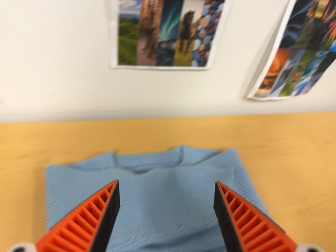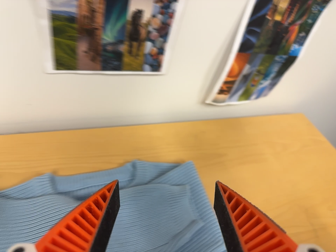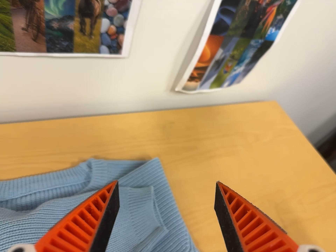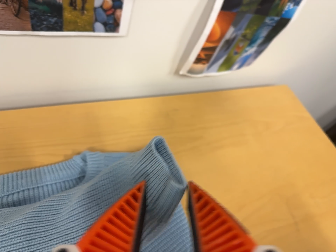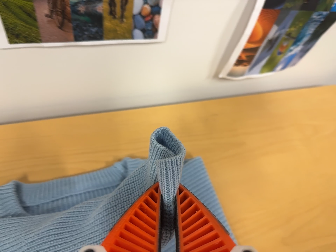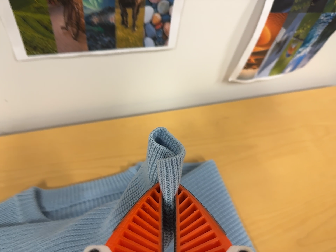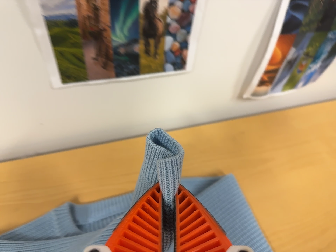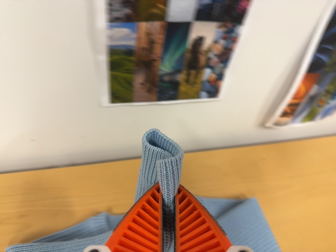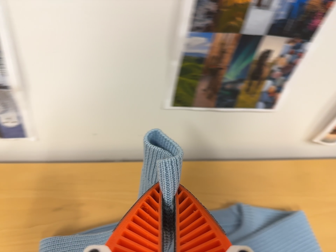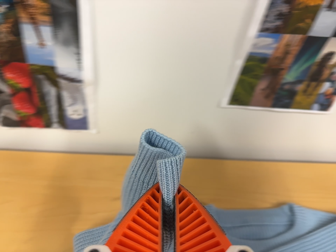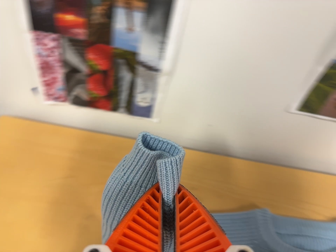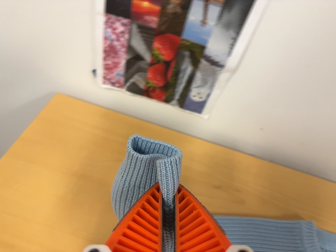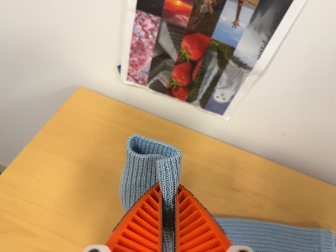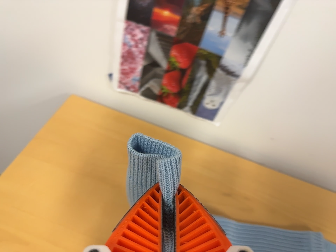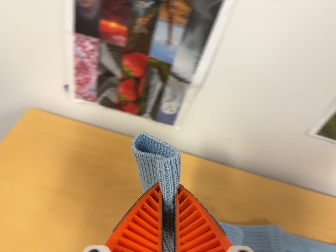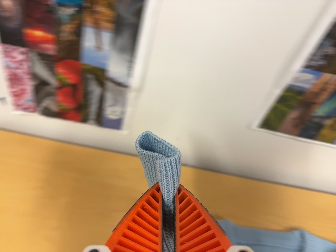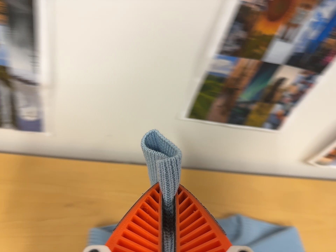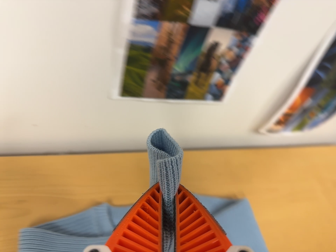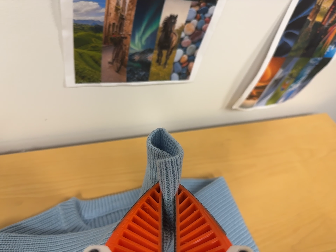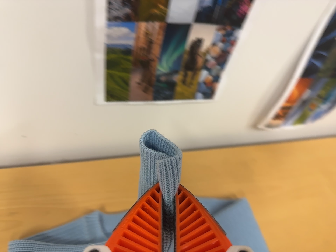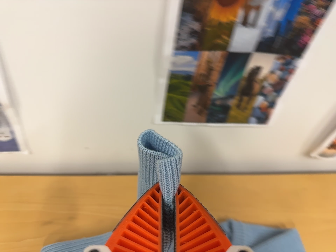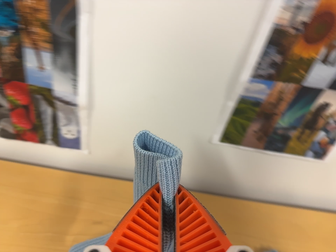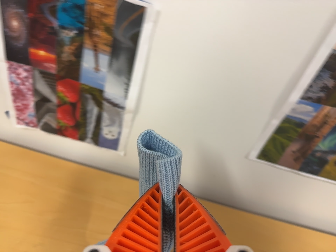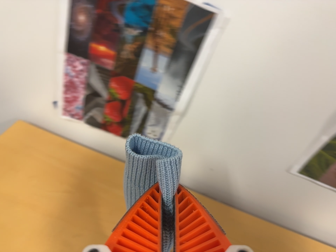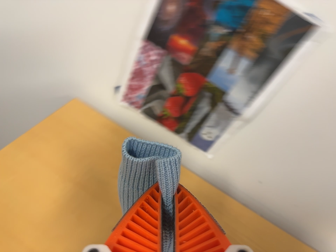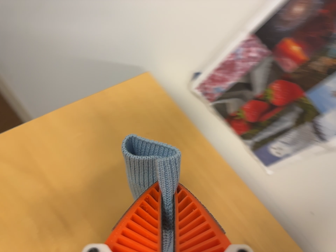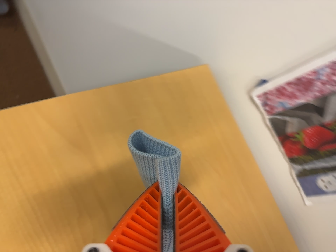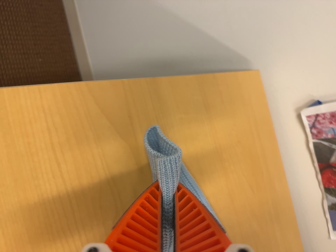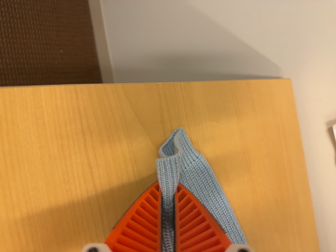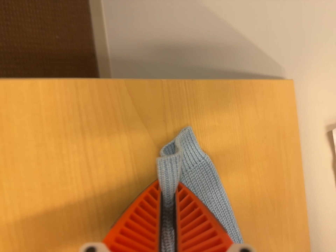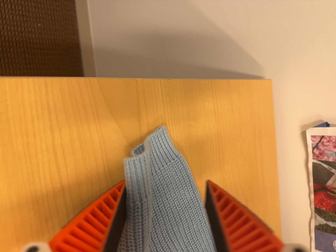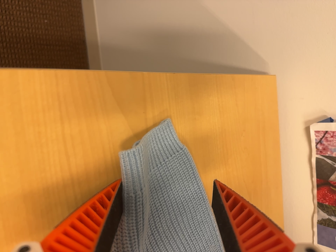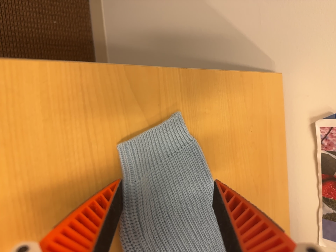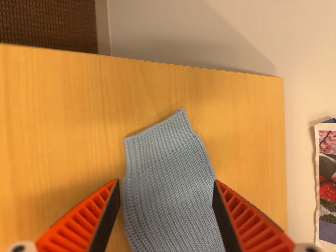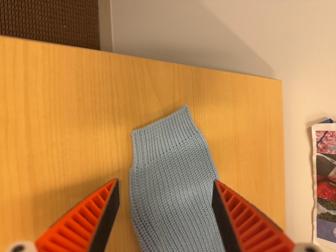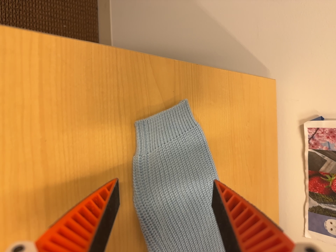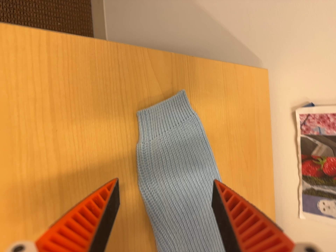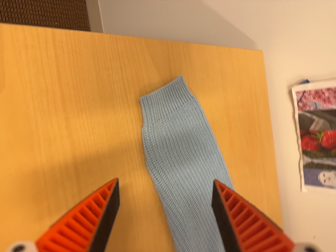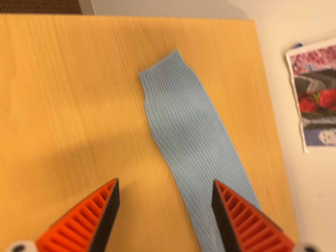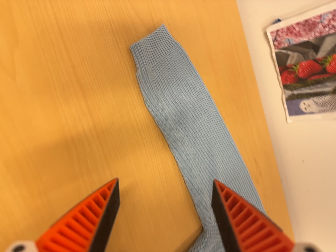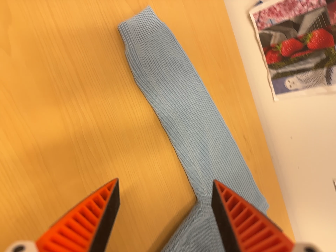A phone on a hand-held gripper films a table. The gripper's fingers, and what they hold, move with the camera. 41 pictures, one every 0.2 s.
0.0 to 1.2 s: The camera travels forward and toward the top of its view, about 14 cm, so what stands in front looms larger.
1.2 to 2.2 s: The camera pans to its left by about 20 degrees. It travels to its left, about 30 cm, so close, fixed things drift to the right. It rolls about its line of sight by about 25 degrees, and the scene rotates clockwise.
2.2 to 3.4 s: The scene slides to the left, as the camera pans about 25 degrees to its right. It travels to its right, about 22 cm, so close, fixed things drift to the left. It rolls about its line of sight by about 20 degrees, and the scene rotates counterclockwise.
3.4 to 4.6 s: The scene slides to the right, as the camera pans about 25 degrees to its left. It travels to its left, about 18 cm, so close, fixed things drift to the right. Its aim tips toward the top of its view by about 10 degrees, and the scene shifts downward. It rolls about its line of sight by about 20 degrees, and the scene rotates clockwise.
4.6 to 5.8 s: The camera travels to its left, about 34 cm, so close, fixed things drift to the right. Its aim tips toward the bottom of its view by about 10 degrees. It rolls about its line of sight by about 60 degrees, and the scene rotates clockwise.
5.8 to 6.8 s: The camera travels backward, about 6 cm, so what stands in front gets smaller.
6.8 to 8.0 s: The camera travels toward the bottom of its view and backward, about 18 cm, so close, fixed things drift upward. It rolls about its line of sight by about 20 degrees, and the scene rotates counterclockwise.
The film runs backward here.
